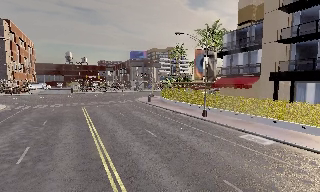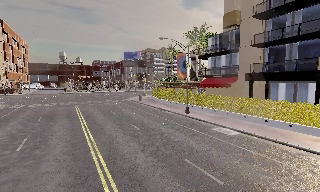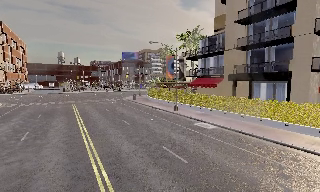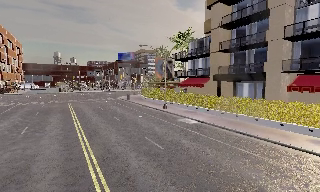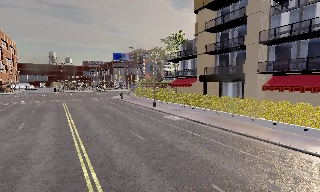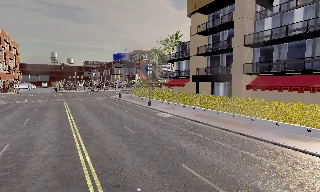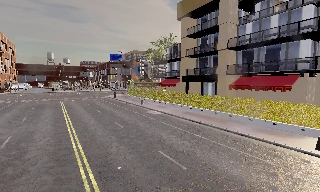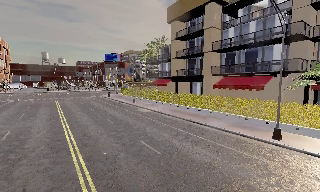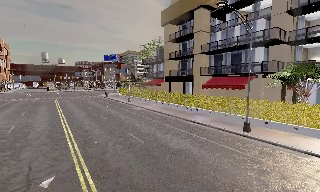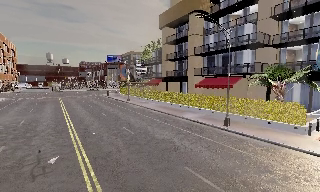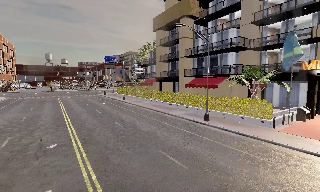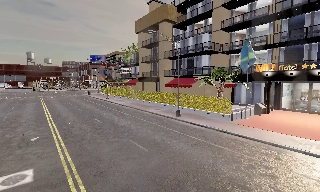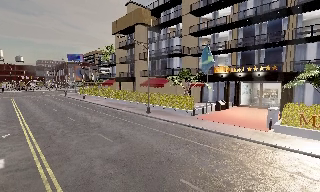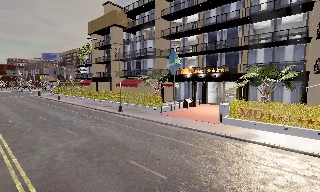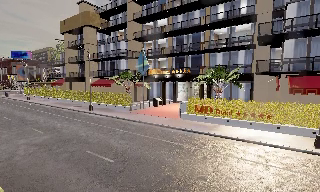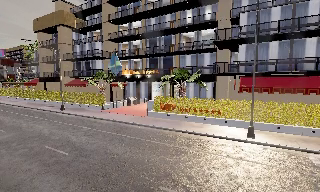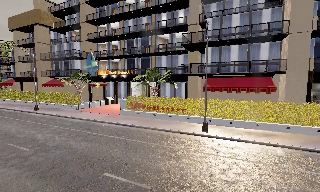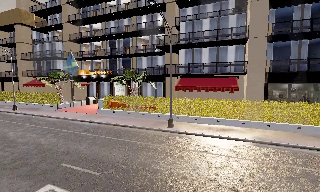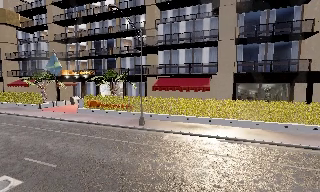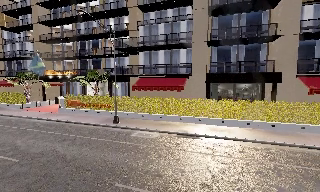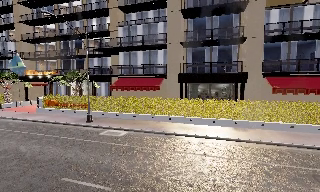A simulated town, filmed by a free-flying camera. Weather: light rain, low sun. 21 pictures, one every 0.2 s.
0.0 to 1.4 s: The camera travels backward and to its right, about 12 m, so what stands in front gets smaller.
1.4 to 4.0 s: The camera pans to its right, which is clockwise from overhead, by about 40 degrees. It travels to its right and backward, about 25 m, so close, fixed things drift to the left.
The film runs forward here.
